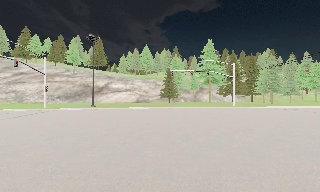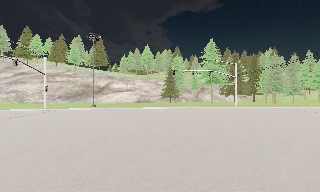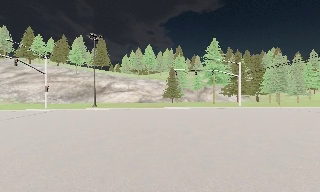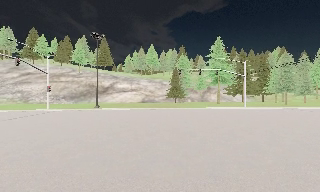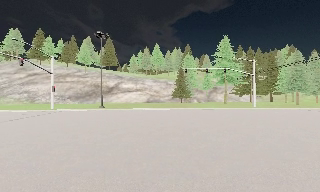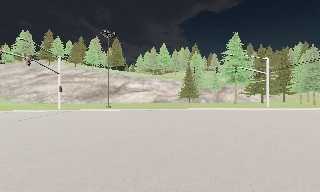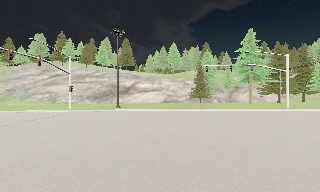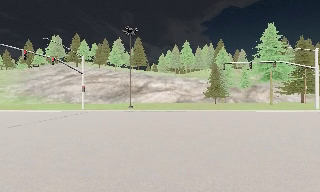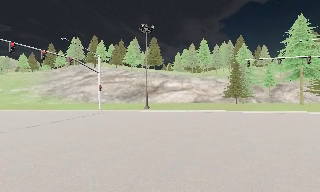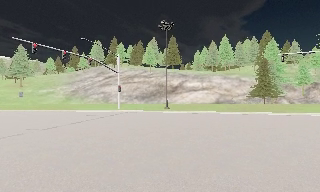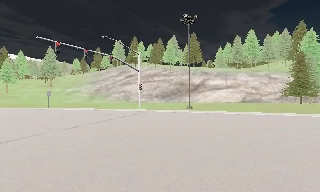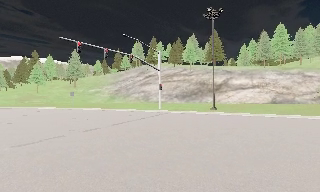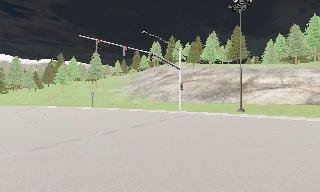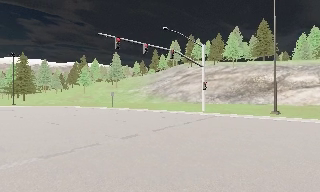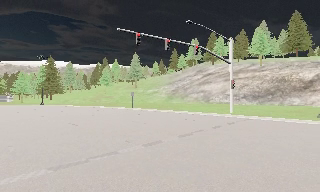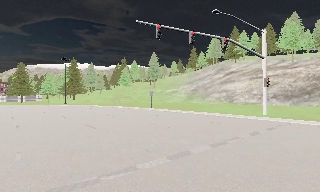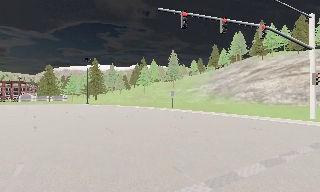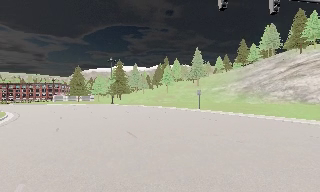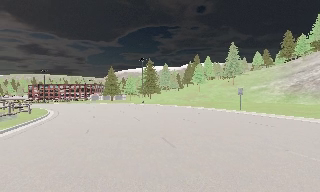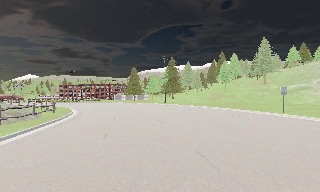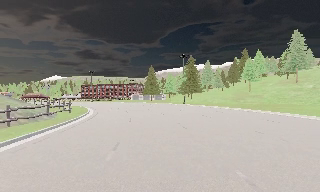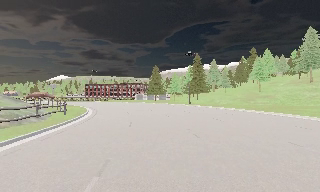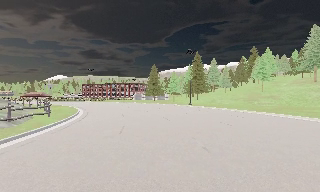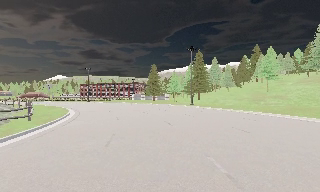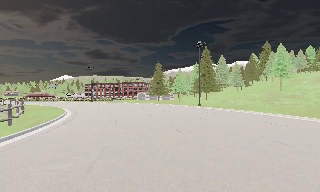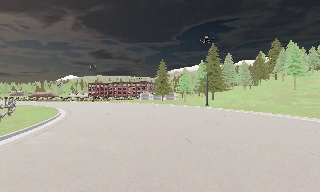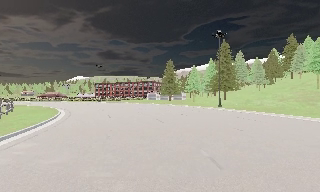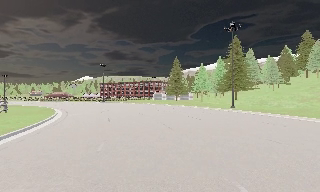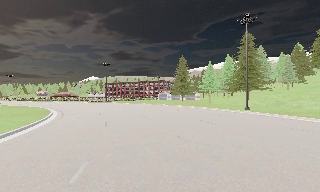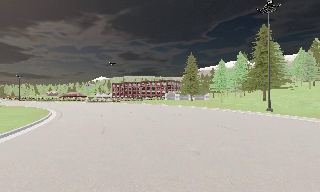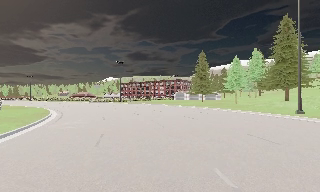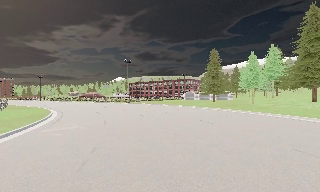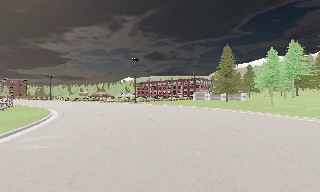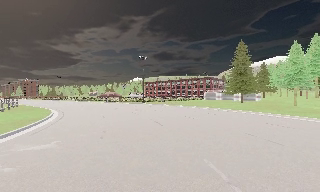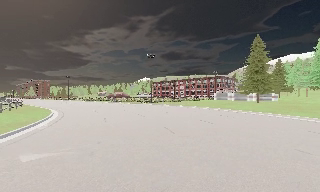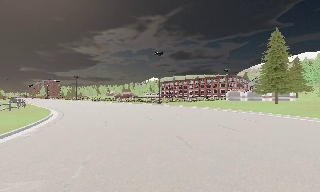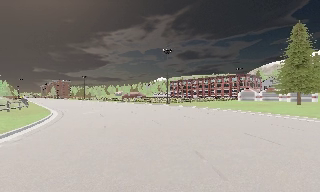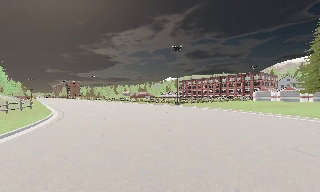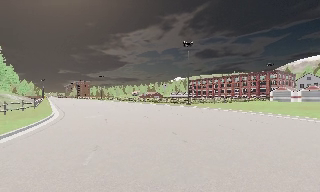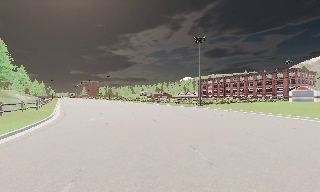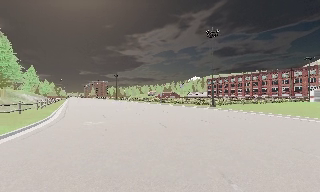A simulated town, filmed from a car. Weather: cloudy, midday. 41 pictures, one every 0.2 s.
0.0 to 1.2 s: The camera travels forward, about 3.5 m, so what stands in front looms larger. It gains speed.
1.2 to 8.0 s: The scene slides to the right, as the camera pans about 140 degrees to its left. It travels forward, about 60 m. It gains speed.
The film runs forward here.
